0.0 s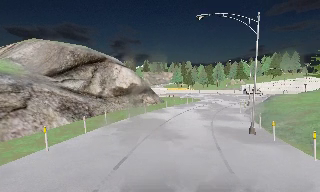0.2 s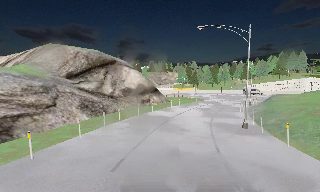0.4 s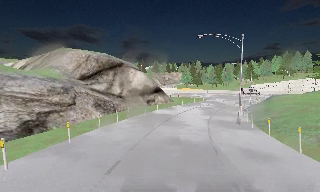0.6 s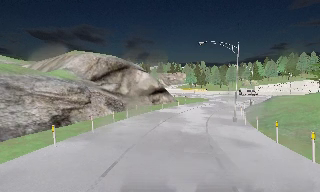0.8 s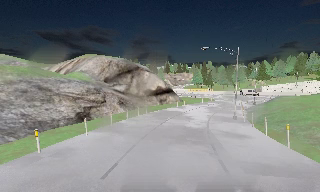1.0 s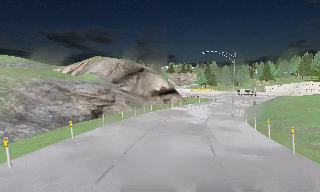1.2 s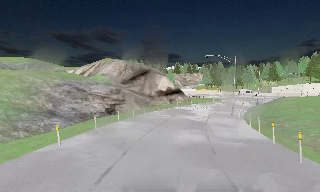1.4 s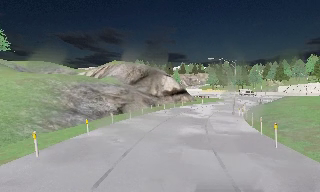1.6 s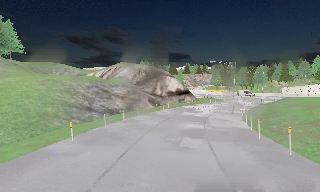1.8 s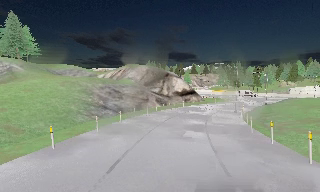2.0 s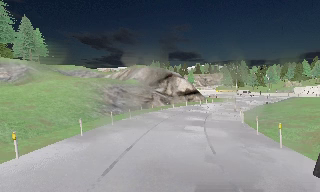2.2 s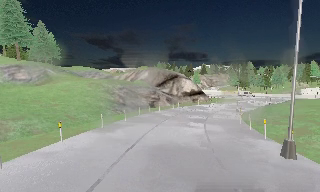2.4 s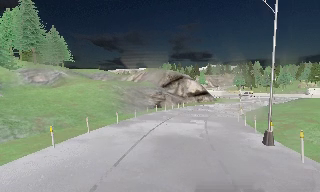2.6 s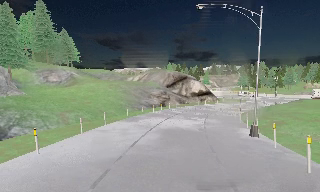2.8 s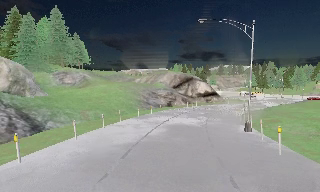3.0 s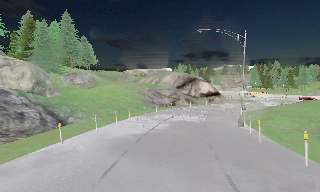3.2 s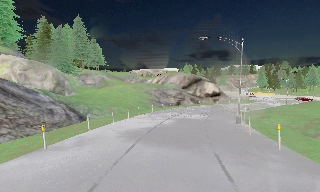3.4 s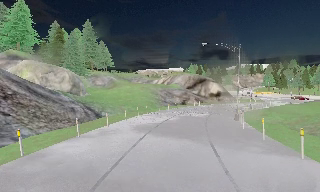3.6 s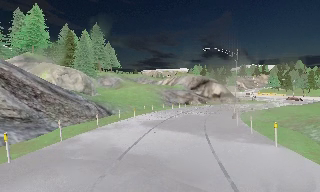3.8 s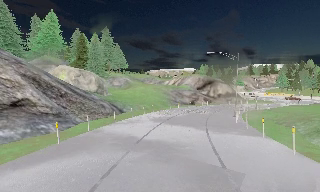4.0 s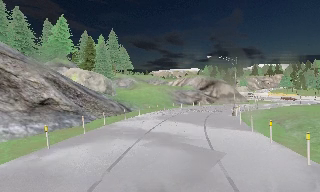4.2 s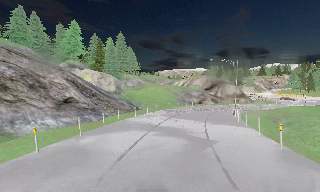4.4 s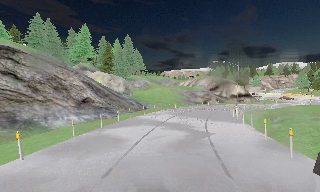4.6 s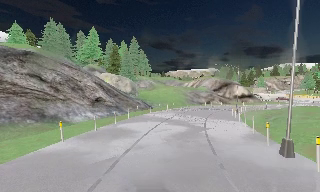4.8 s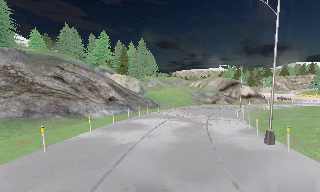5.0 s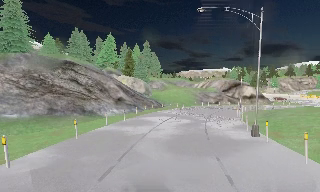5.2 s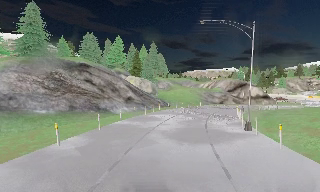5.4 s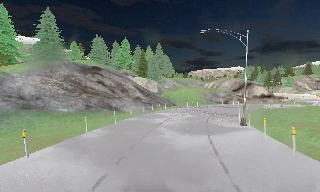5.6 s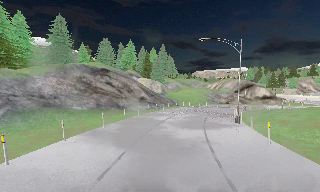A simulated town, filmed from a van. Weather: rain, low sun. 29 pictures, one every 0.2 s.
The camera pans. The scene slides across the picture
to the right.
The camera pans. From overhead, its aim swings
counterclockwise.
0.0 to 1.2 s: The camera swings to its left by about 10 degrees, and the scene slides to the right. It travels backward, about 11 m, so what stands in front gets smaller.
1.2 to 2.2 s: The camera travels backward, about 9 m, so what stands in front gets smaller.
2.2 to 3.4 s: The camera pans to its left, which is counterclockwise from overhead, by about 10 degrees. It travels backward, about 11 m, so what stands in front gets smaller.
3.4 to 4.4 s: The camera travels backward, about 9 m, so what stands in front gets smaller.
4.4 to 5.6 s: The camera swings to its left by about 10 degrees, and the scene slides to the right. It travels backward, about 11 m, so what stands in front gets smaller.
The film runs backward here.
